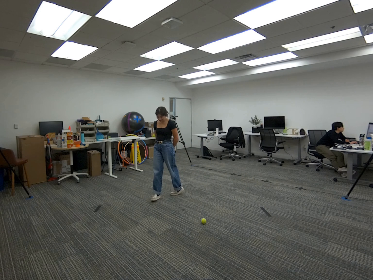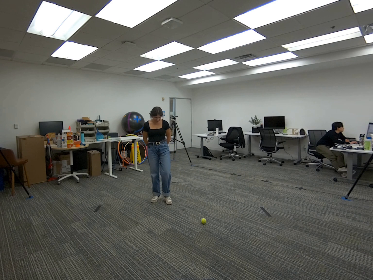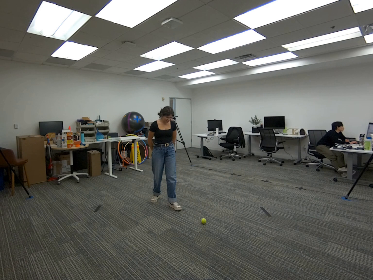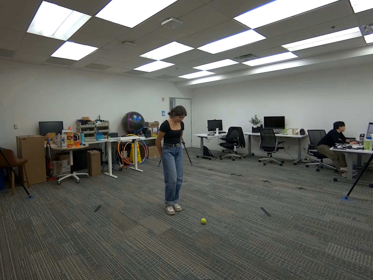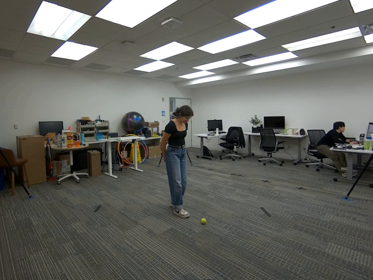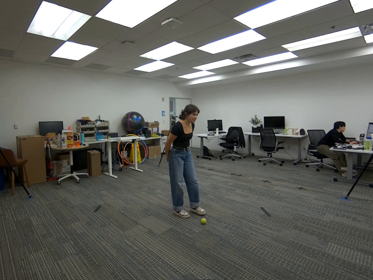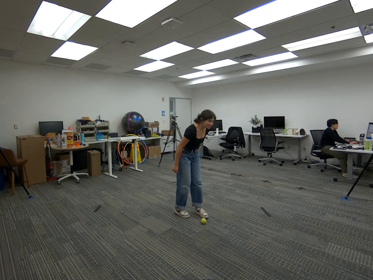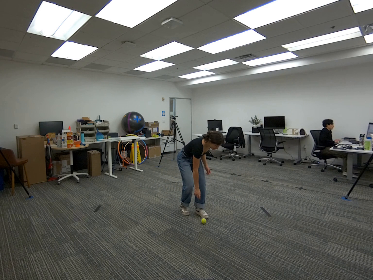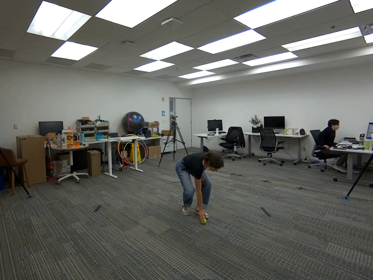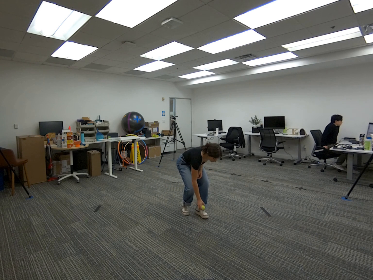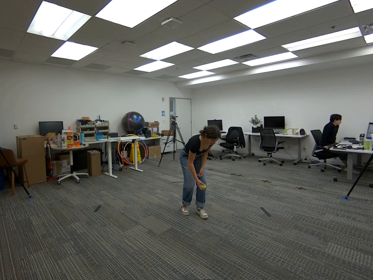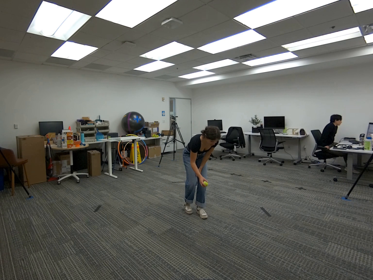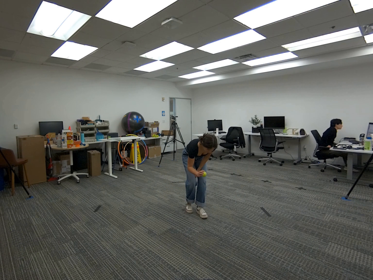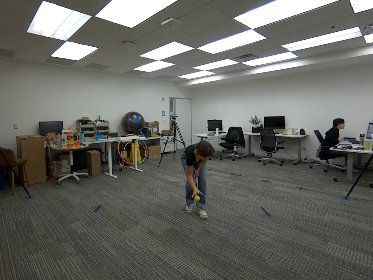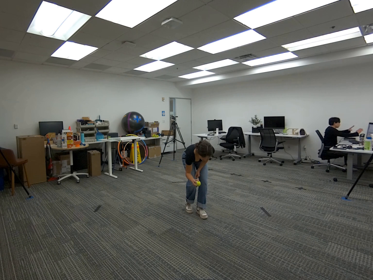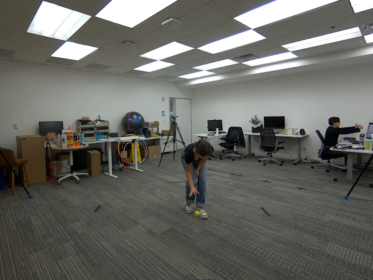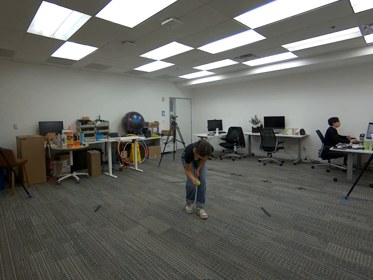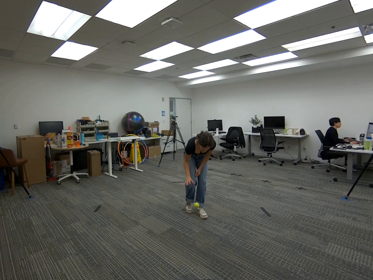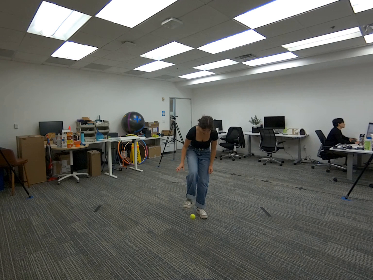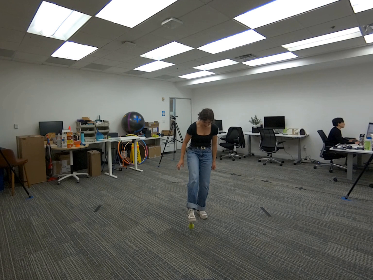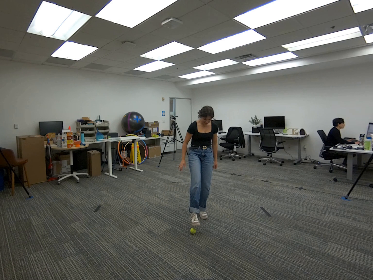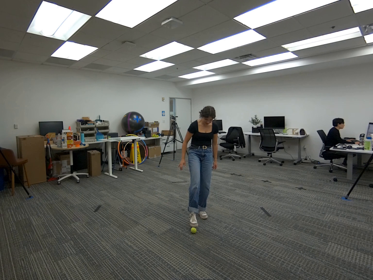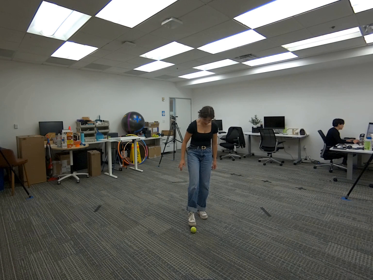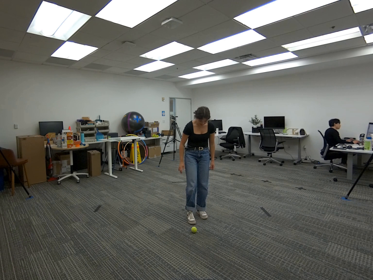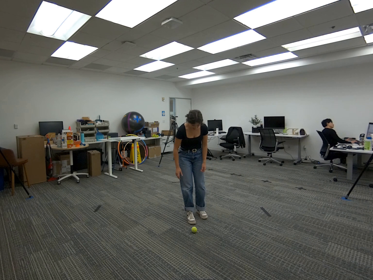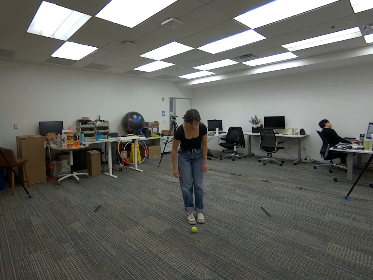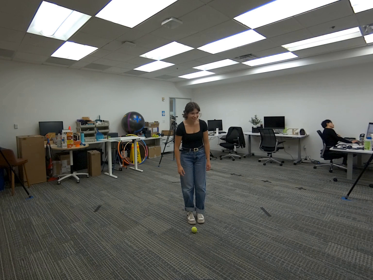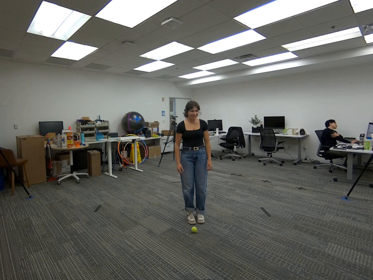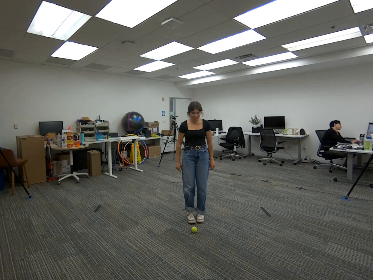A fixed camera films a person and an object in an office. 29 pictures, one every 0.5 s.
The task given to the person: Walk over to the tennis ball and grasp the tennis ball. Bounce on the ground and stop the tennis ball using one foot.
